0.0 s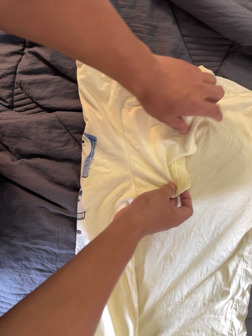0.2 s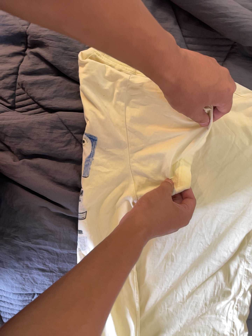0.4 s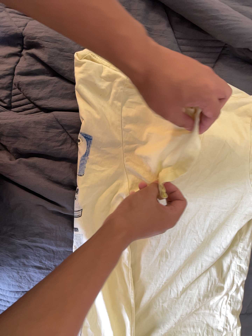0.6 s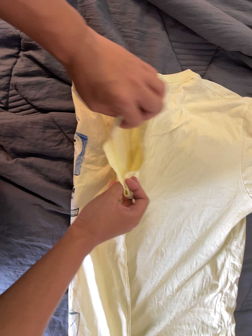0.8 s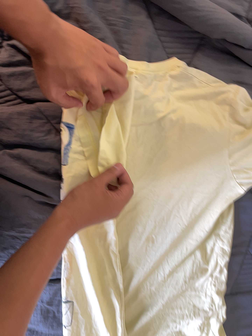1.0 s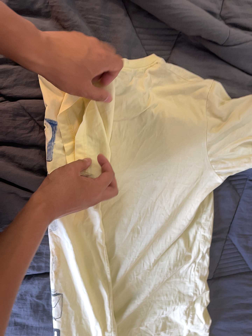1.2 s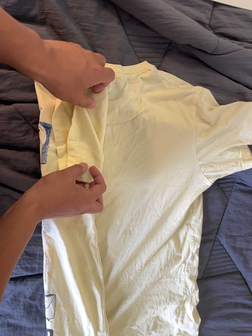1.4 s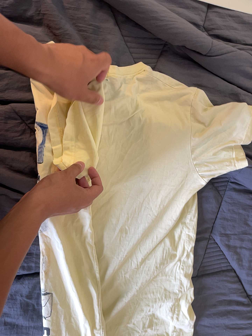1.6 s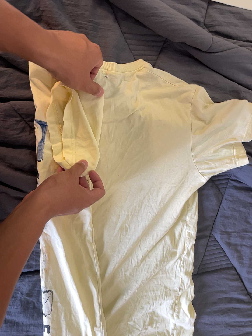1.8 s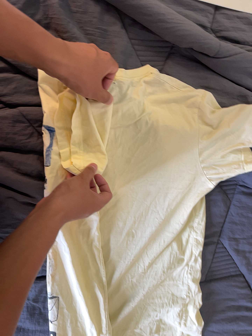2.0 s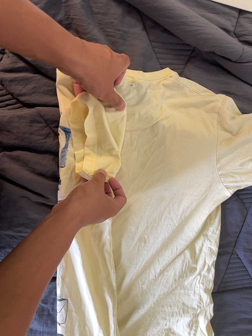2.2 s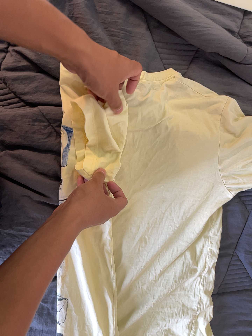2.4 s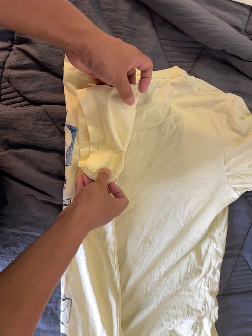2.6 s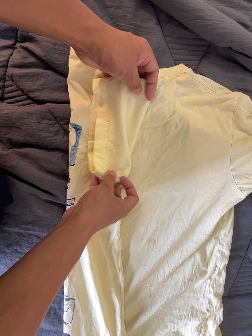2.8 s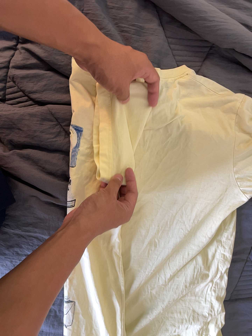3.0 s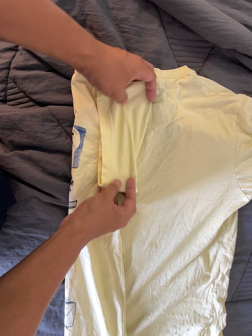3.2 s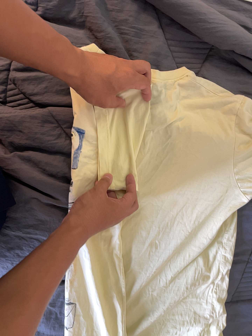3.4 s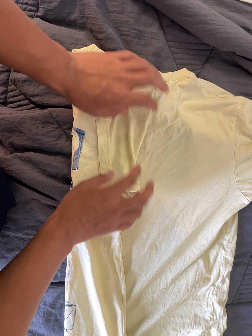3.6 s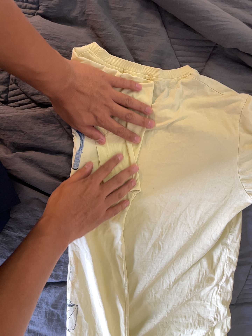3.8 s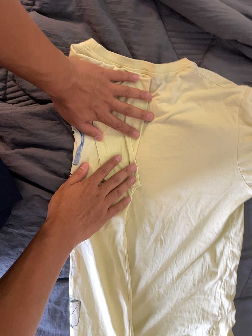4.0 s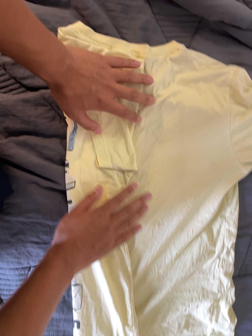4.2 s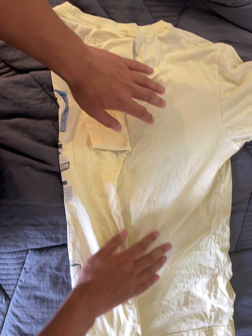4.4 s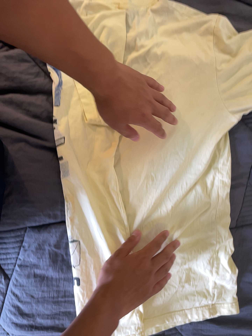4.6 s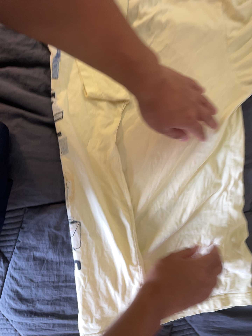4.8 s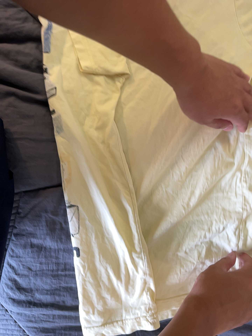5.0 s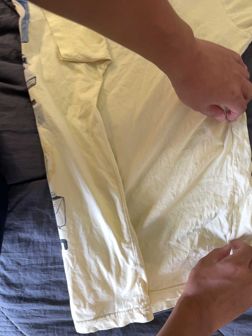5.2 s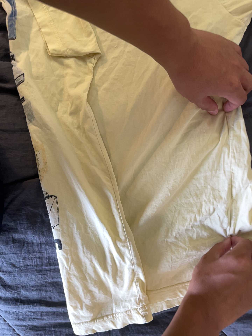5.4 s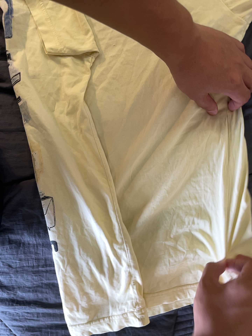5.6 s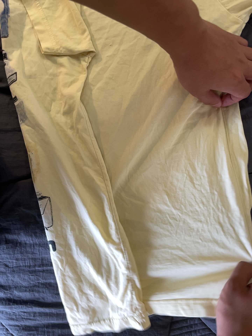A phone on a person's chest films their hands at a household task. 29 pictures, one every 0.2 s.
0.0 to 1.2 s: The camera travels backward, about 6 cm, so what stands in front gets smaller.
1.2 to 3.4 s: The camera shifts only a little, or ends up much as it began.
3.4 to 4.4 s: The camera travels toward the bottom of its view, about 12 cm, so close, fixed things drift upward. It rolls about its line of sight by about 10 degrees, and the scene rotates counterclockwise.
4.4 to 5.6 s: The camera pans to its left by about 10 degrees. It travels to its right, forward and toward the bottom of its view, about 18 cm.
The film runs forward here.
